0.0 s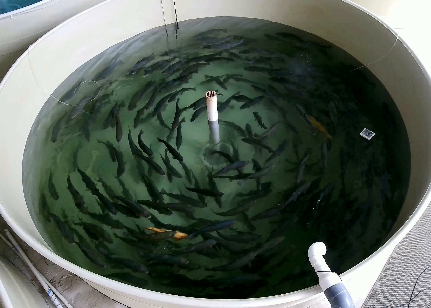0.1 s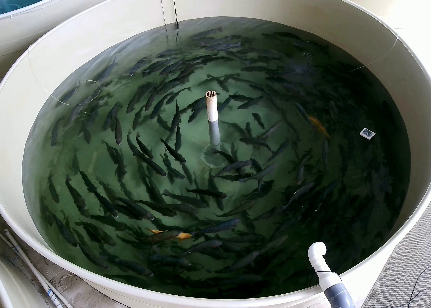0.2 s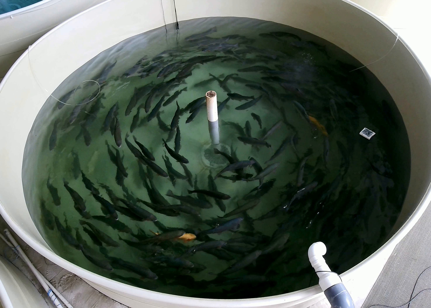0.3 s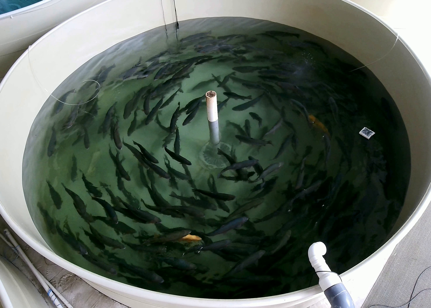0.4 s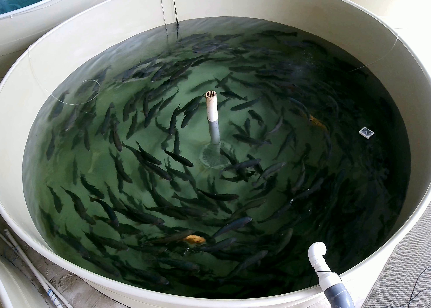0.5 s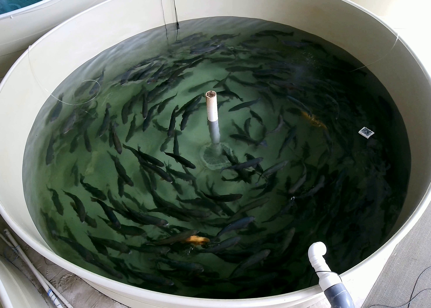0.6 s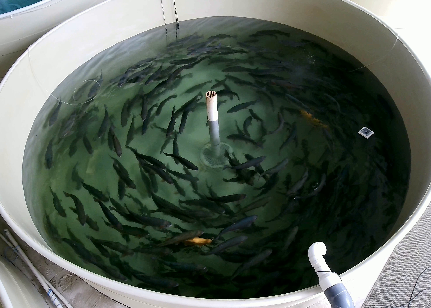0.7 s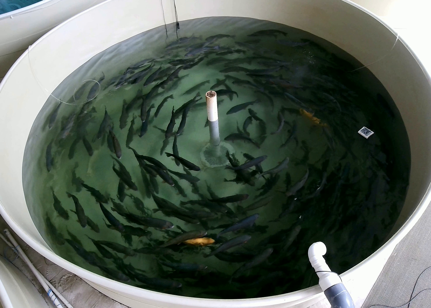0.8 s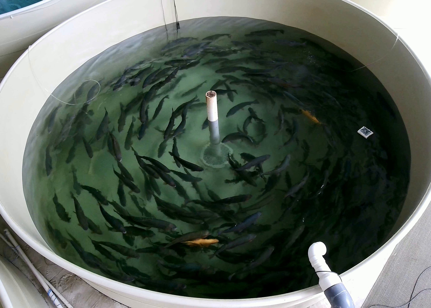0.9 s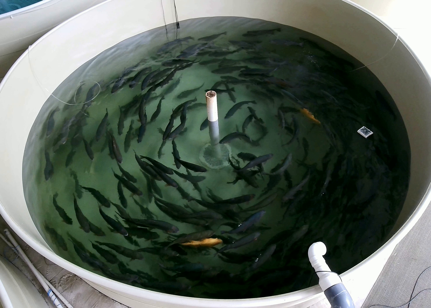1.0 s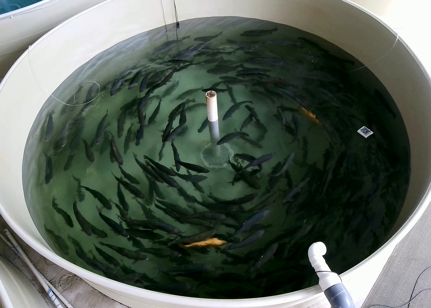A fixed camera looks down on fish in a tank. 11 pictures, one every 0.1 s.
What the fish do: Normal cruising.
